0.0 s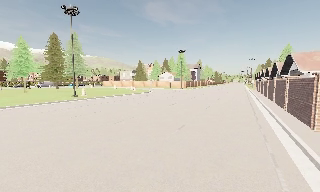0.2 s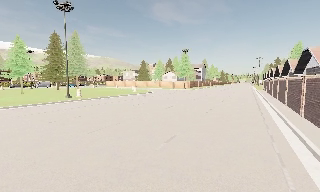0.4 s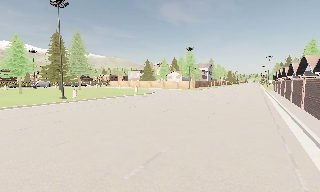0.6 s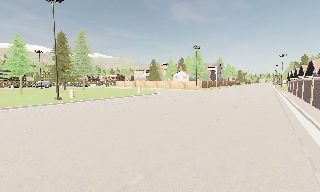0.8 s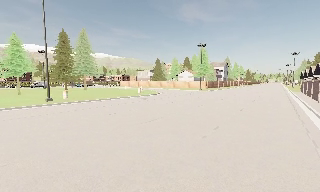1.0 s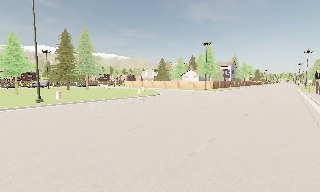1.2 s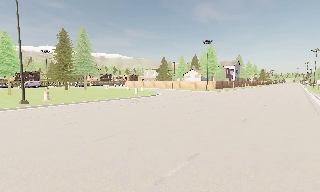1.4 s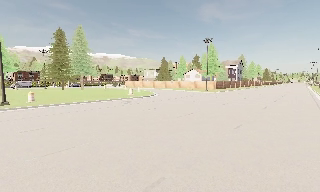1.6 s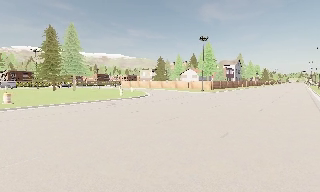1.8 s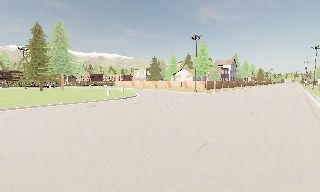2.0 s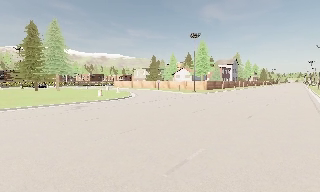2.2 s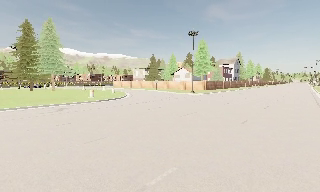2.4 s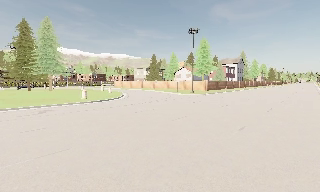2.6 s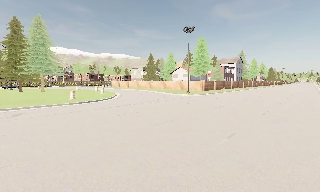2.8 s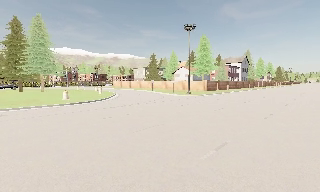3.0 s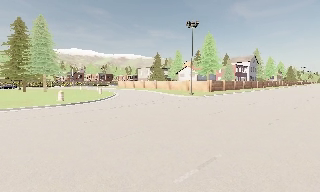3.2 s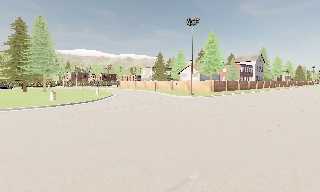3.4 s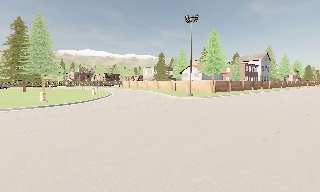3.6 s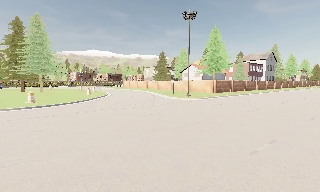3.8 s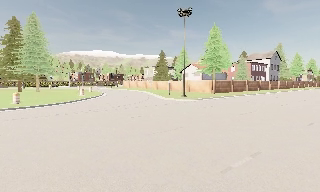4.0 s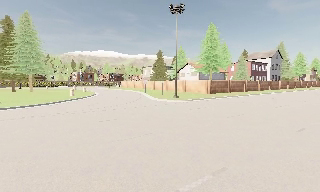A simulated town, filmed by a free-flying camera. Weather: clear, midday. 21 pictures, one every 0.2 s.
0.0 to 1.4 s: The camera pans to its left, which is counterclockwise from overhead, by about 15 degrees. It travels forward and to its right, about 13 m, so what stands in front looms larger.
1.4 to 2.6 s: The camera travels forward and to its right, about 10 m, so what stands in front looms larger.
2.6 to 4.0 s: The camera pans to its left, which is counterclockwise from overhead, by about 10 degrees. It travels to its right and forward, about 11 m, so close, fixed things drift to the left.
The film runs forward here.
